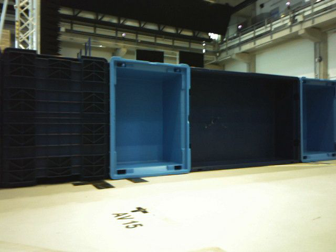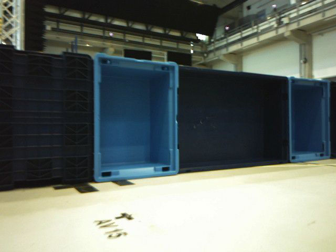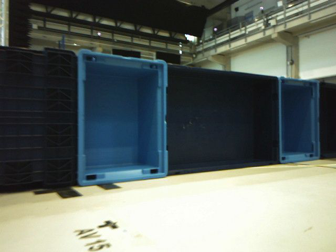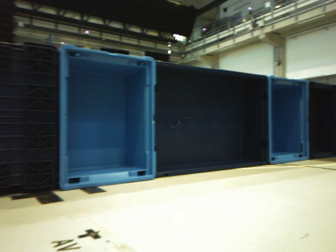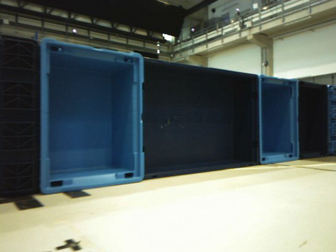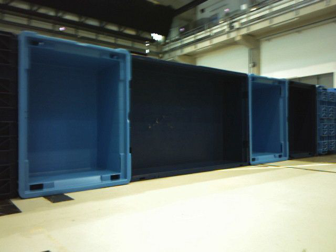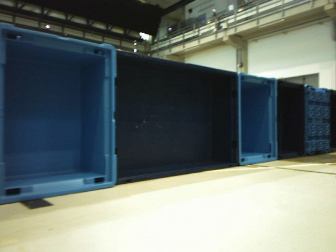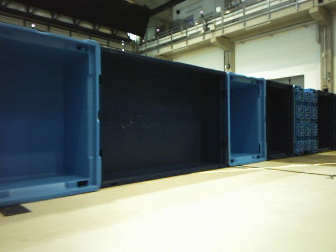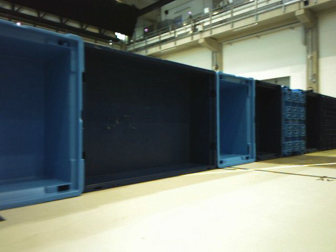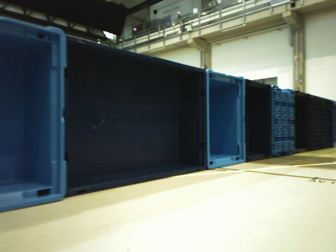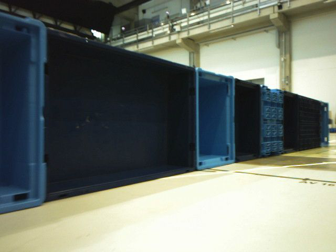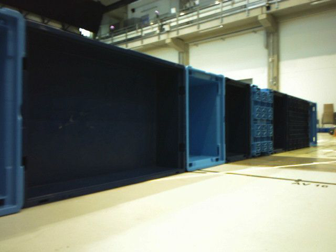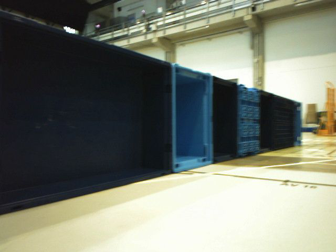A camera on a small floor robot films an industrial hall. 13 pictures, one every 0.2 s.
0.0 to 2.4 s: The camera swings to its right by about 30 degrees, and the scene slides to the left. It travels forward, about 0.4 m, so what stands in front looms larger.
The film runs forward here.
